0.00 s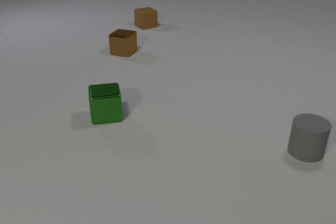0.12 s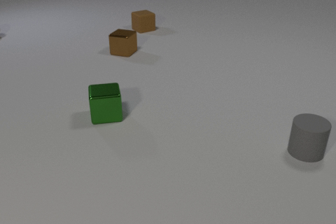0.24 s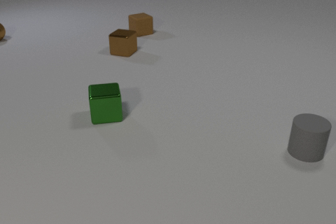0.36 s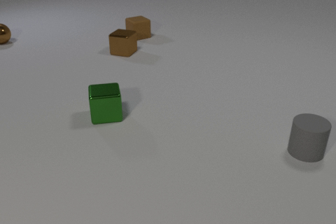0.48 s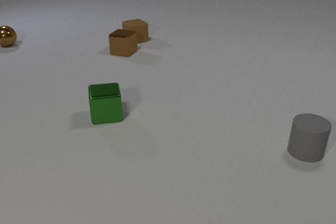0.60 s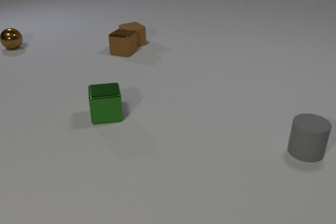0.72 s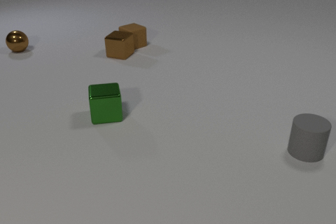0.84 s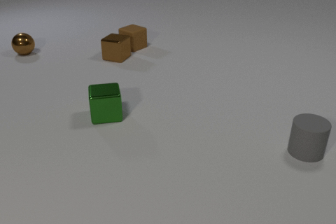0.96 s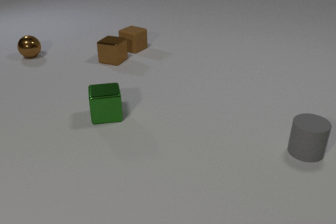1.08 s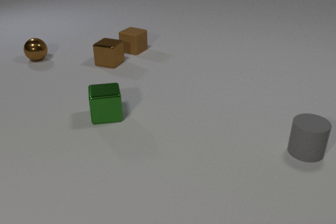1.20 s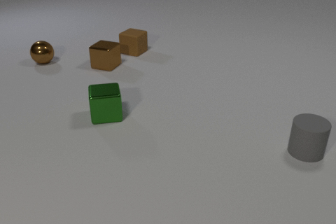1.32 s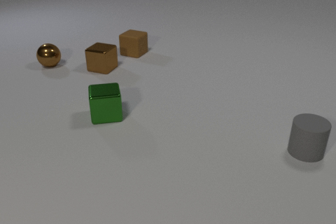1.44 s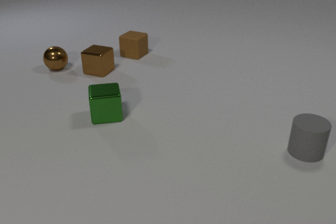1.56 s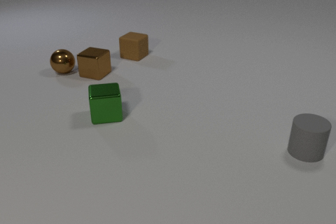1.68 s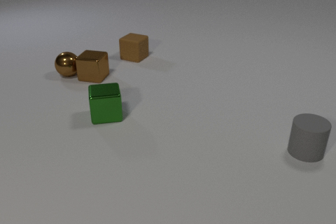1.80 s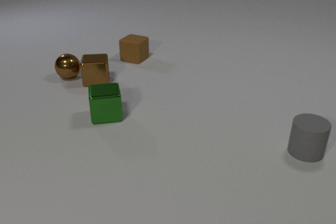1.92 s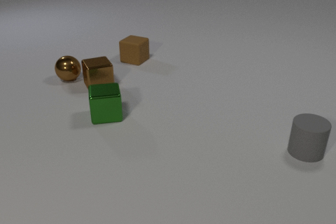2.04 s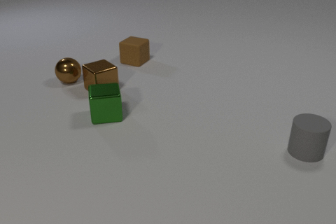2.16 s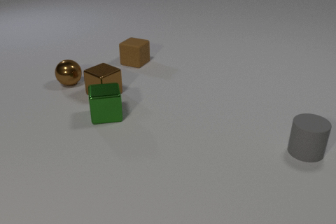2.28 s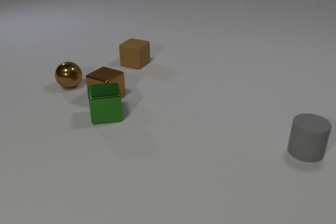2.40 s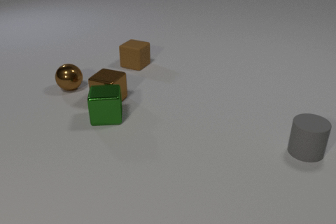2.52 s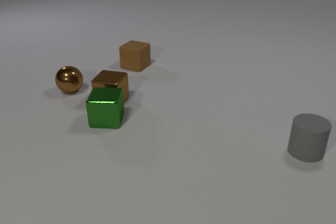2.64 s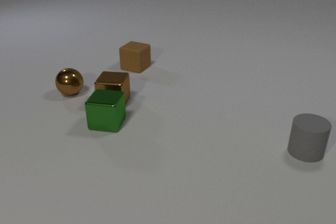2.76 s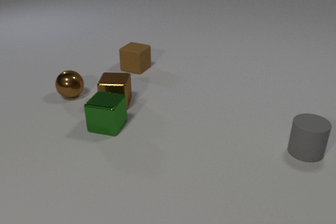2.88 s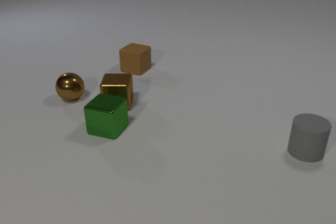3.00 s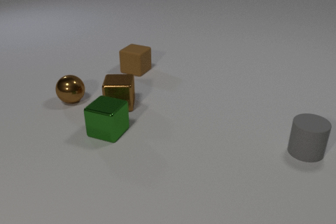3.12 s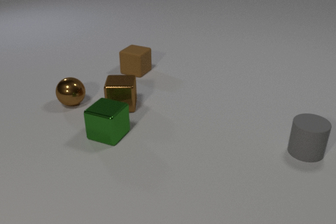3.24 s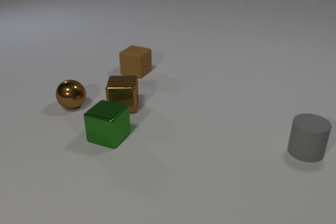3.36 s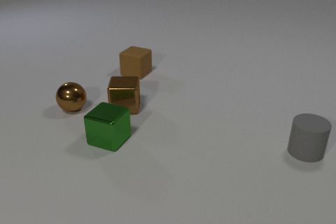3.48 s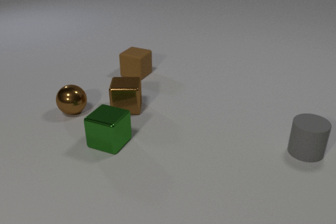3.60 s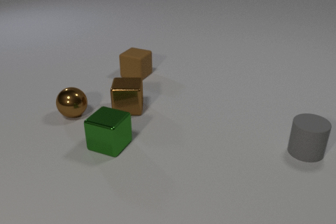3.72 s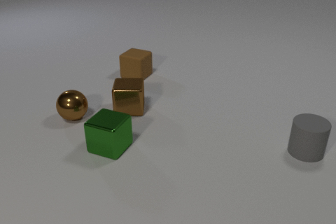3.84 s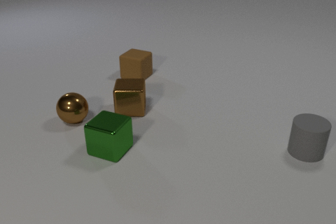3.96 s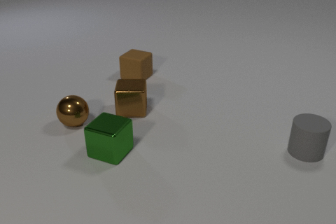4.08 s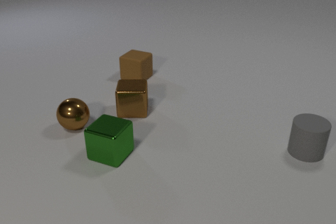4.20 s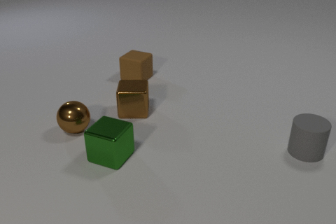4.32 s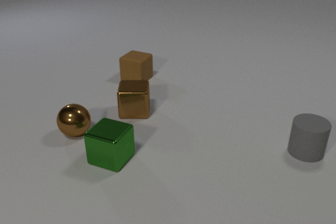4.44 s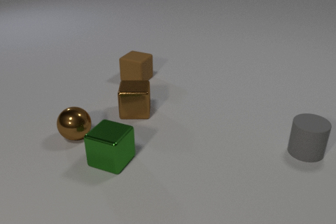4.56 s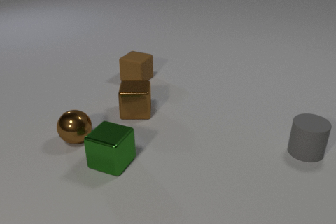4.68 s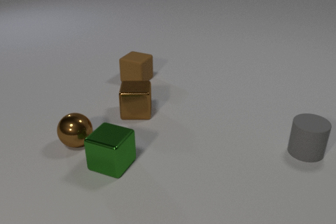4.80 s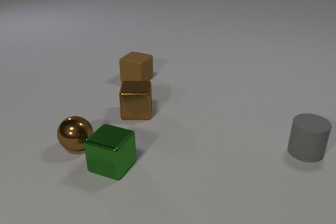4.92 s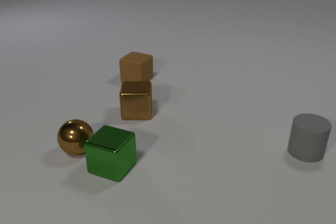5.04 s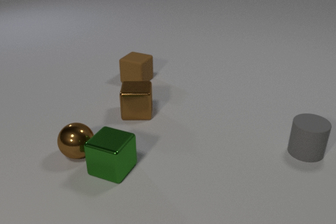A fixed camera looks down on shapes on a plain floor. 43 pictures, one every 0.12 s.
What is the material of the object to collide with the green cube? metal.
What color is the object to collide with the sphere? brown.
How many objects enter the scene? 1.
0.00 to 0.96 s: The brown rubber cube slides toward the camera, spins counterclockwise seen from above by about 30 degrees, its near face sliding to the right. The brown metal cube slides toward the camera and to the left. The brown metal sphere comes in at the left edge, rolls toward the camera and to the right. The brown rubber cube and the brown metal cube collide.
0.96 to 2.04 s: The brown rubber cube slides toward the camera. The brown metal cube slides toward the camera, spins counterclockwise seen from above by about 60 degrees, its near face sliding to the right. The brown metal sphere rolls toward the camera and to the right. The brown metal cube and the brown metal sphere collide.
2.04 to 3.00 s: The brown rubber cube slides toward the camera. The brown metal cube slides toward the camera and to the right, spins so that its near face slides to the right, counterclockwise seen from above. The brown metal sphere rolls toward the camera. The green metal cube slides toward the camera, spins so that its near face slides to the left, clockwise seen from above. The brown metal cube and the green metal cube collide.
3.00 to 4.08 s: The brown rubber cube slides toward the camera. The brown metal cube slides toward the camera and to the right. The brown metal sphere rolls toward the camera. The green metal cube slides toward the camera.
4.08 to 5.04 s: The brown rubber cube slides toward the camera. The brown metal sphere rolls toward the camera. The green metal cube slides toward the camera.
